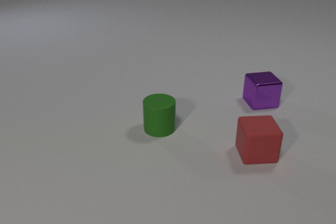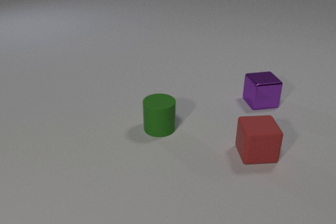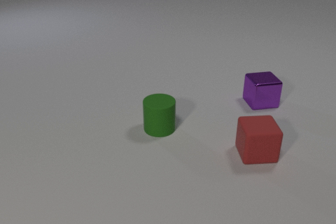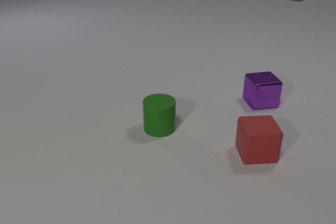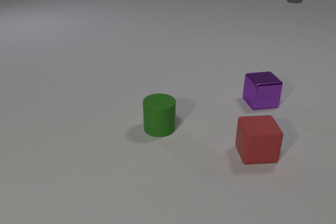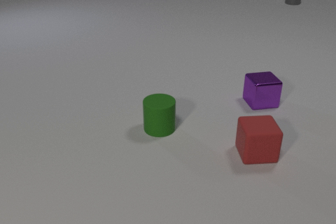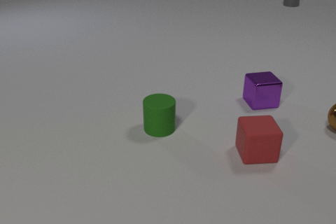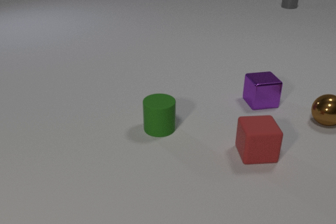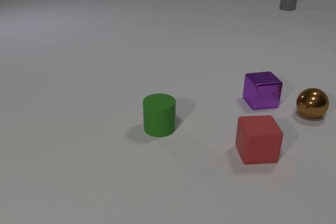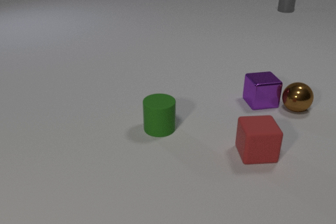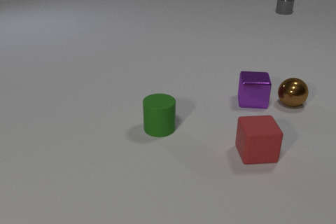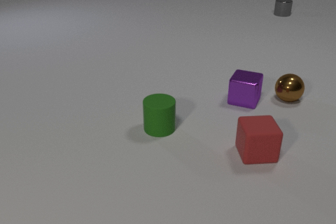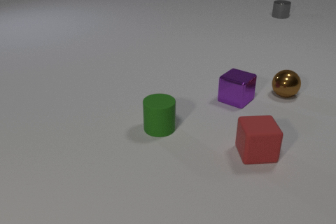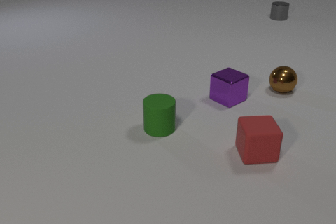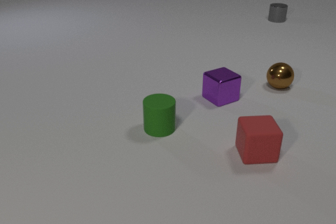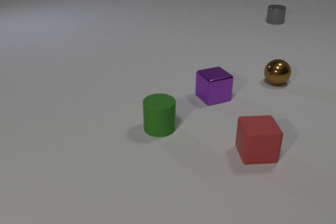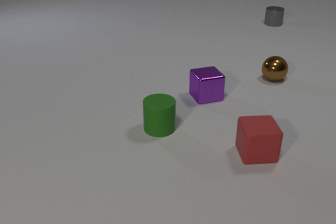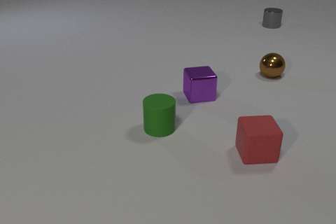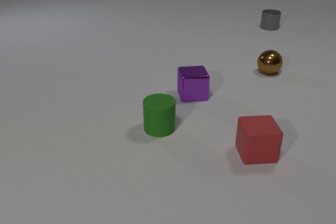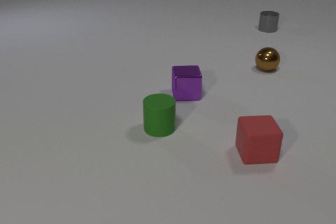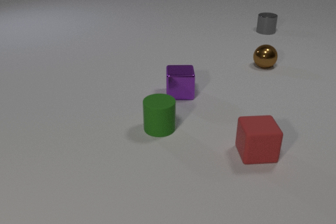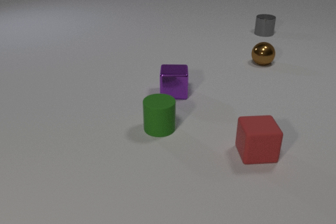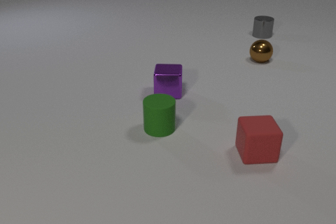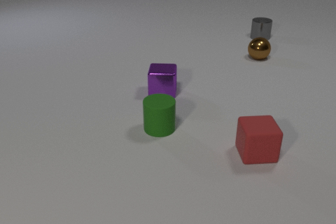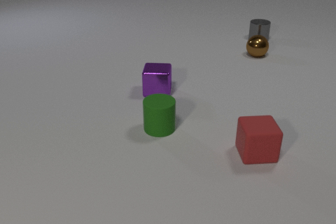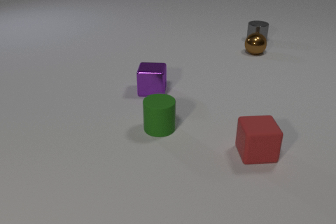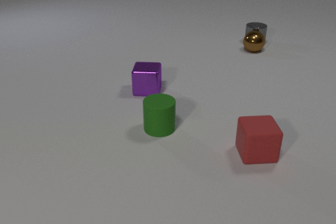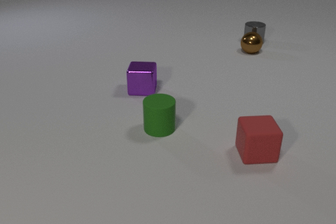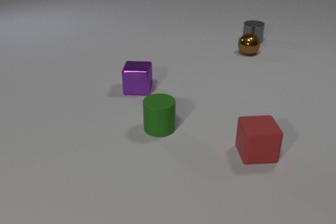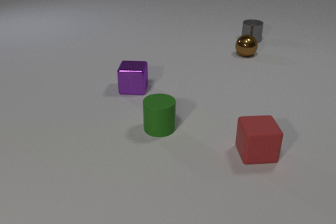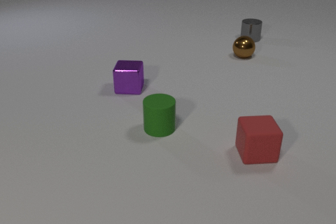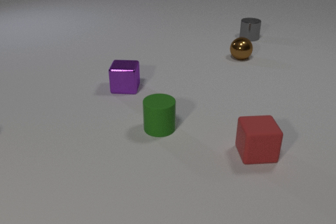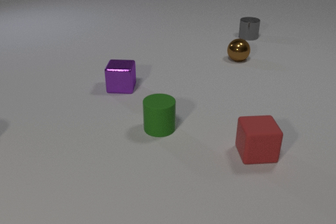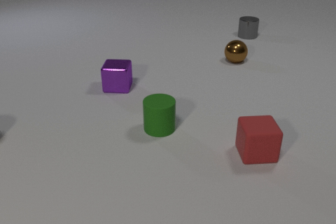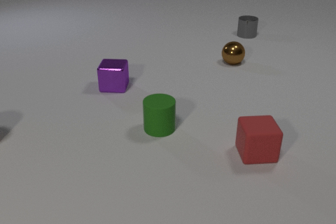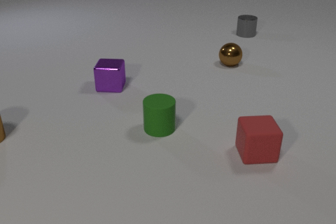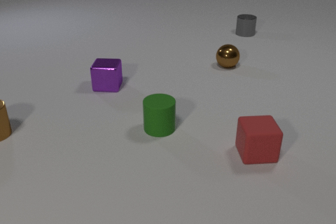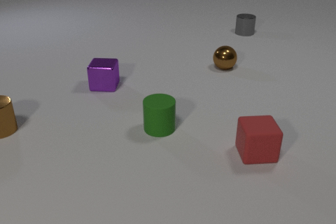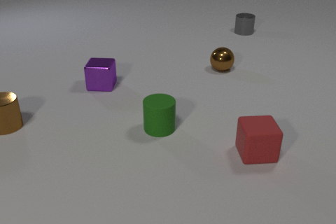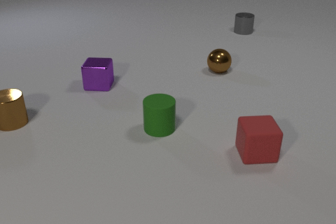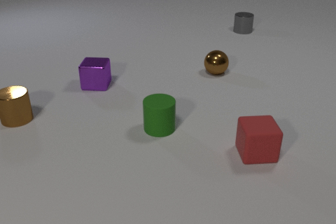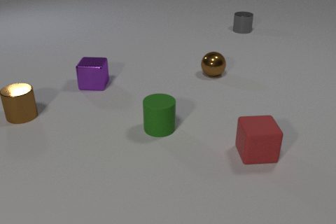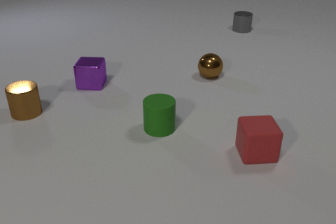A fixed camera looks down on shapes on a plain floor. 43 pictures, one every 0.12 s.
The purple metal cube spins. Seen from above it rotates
clockwise.
The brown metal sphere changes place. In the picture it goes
to the left.
0.00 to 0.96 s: The brown metal sphere comes in at the right edge, rolls to the left and away from the camera. The gray metal cylinder comes in at the top edge, slides toward the camera.
0.96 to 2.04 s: The brown metal sphere rolls away from the camera and to the left. The purple metal cube slides to the left, spins so that its near face slides to the left, clockwise seen from above. The gray metal cylinder slides toward the camera. The brown metal sphere and the purple metal cube collide.
2.04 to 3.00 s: The brown metal sphere rolls away from the camera. The purple metal cube slides to the left. The gray metal cylinder slides toward the camera.
3.00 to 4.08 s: The brown metal sphere rolls toward the camera and to the left. The purple metal cube slides to the left. The gray metal cylinder slides away from the camera and to the left. The brown metal sphere and the gray metal cylinder collide.
4.08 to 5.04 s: The brown metal sphere rolls toward the camera and to the left. The purple metal cube slides to the left and away from the camera. The gray metal cylinder slides away from the camera. The brown metal cylinder comes in at the left edge, slides to the right and away from the camera.
How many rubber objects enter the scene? 0.
What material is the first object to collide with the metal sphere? metal.
What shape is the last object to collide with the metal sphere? cylinder.
